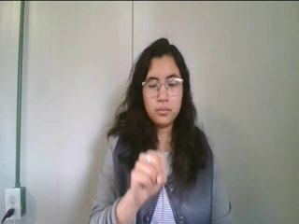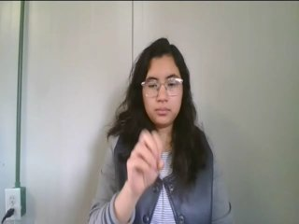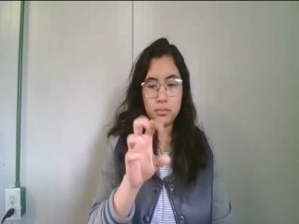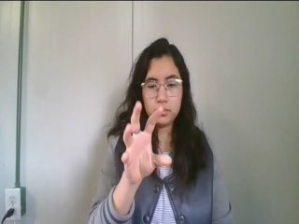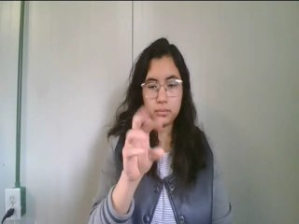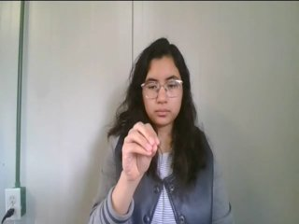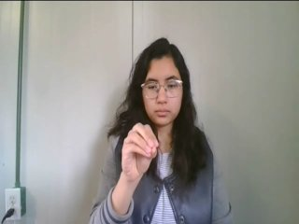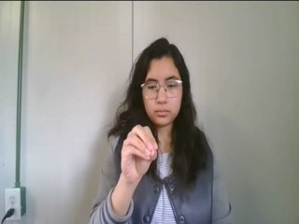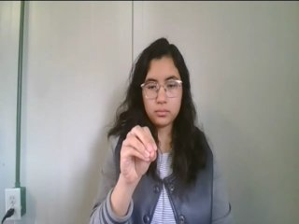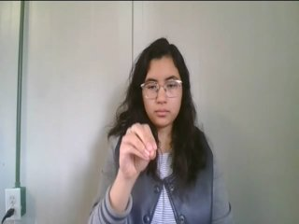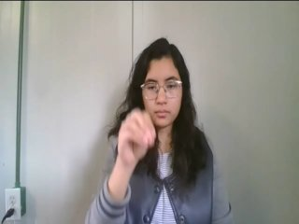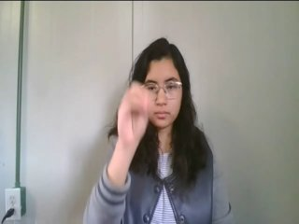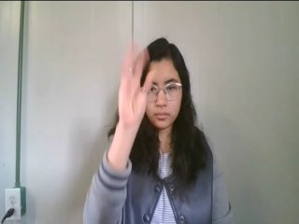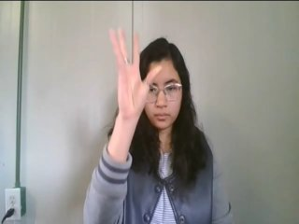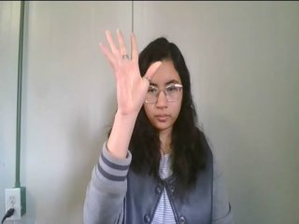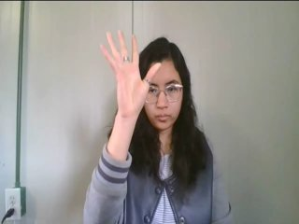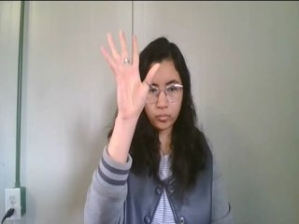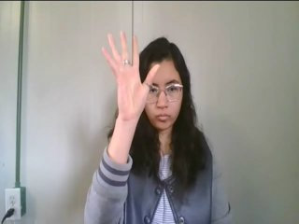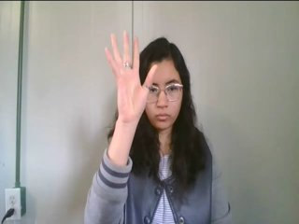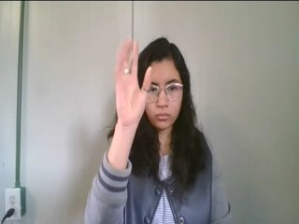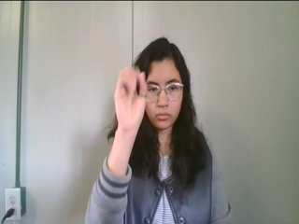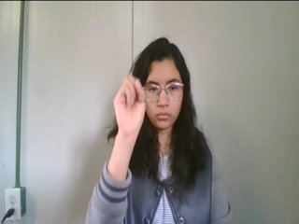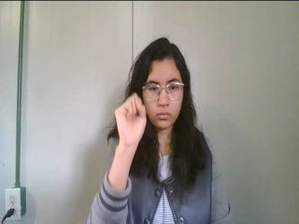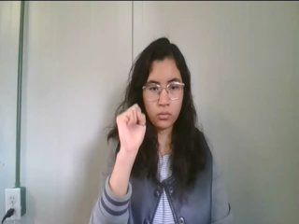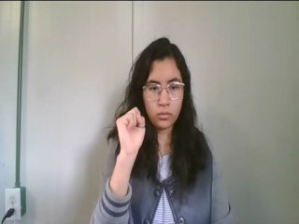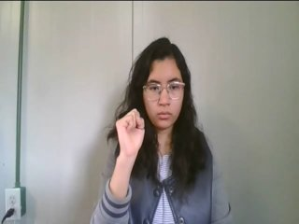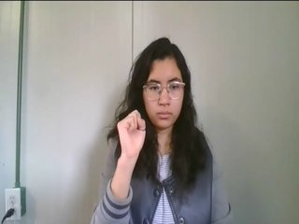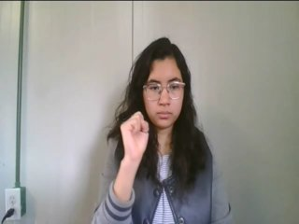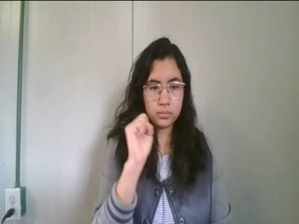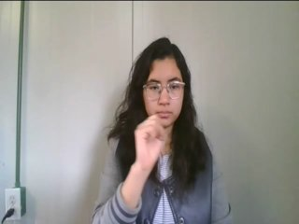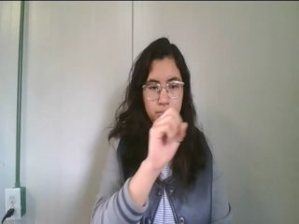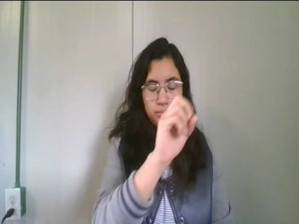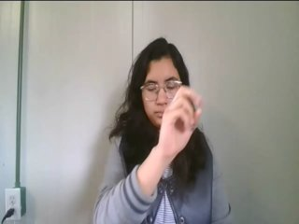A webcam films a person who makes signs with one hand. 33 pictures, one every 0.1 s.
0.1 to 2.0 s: On the screen the hand sweeps upward. The name of the sign: Throw up.
2.1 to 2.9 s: Non-gesture.
